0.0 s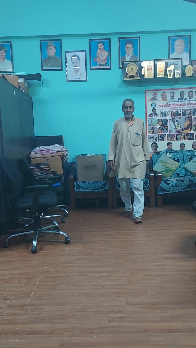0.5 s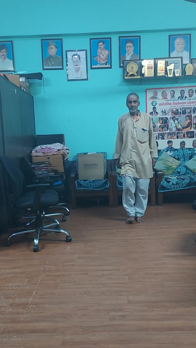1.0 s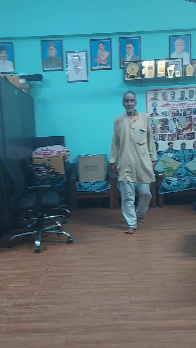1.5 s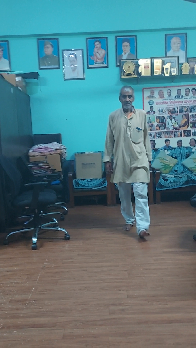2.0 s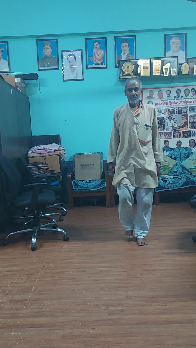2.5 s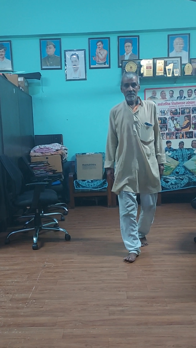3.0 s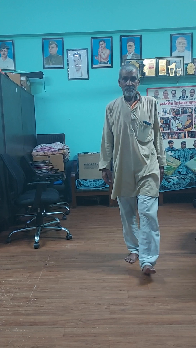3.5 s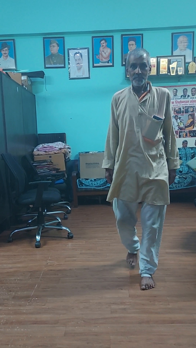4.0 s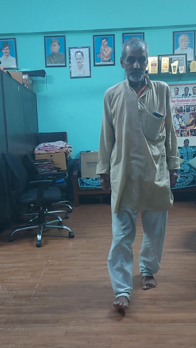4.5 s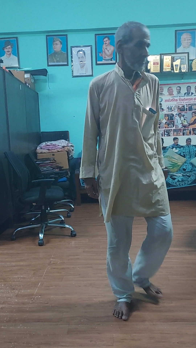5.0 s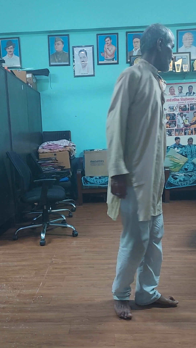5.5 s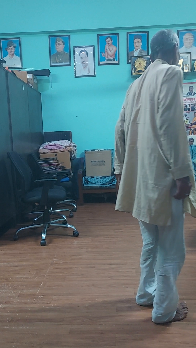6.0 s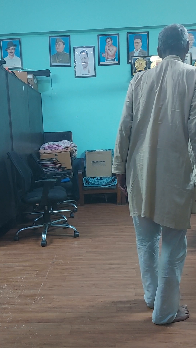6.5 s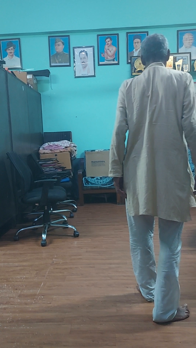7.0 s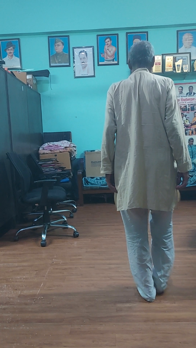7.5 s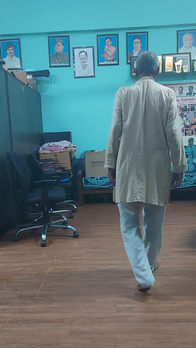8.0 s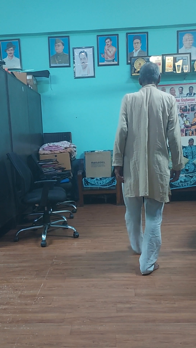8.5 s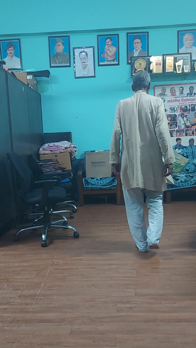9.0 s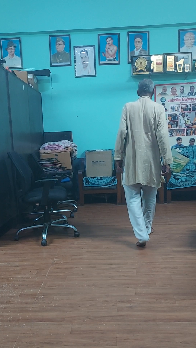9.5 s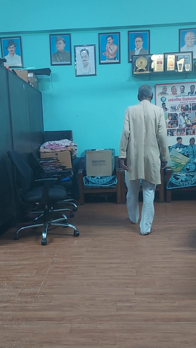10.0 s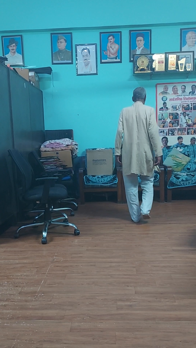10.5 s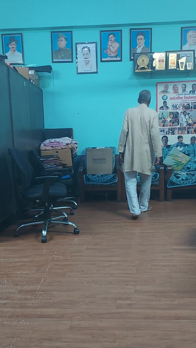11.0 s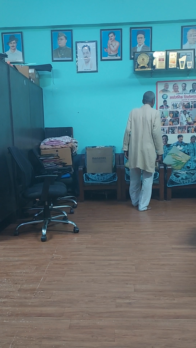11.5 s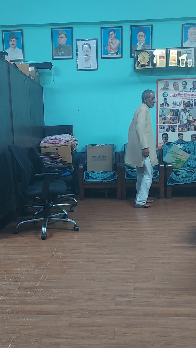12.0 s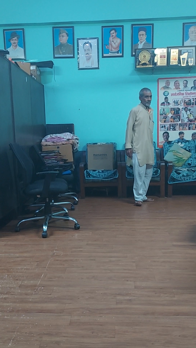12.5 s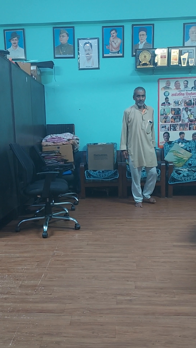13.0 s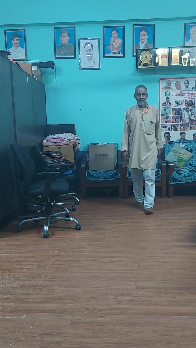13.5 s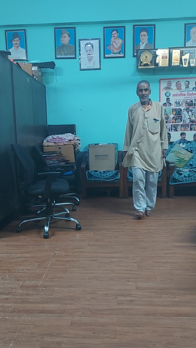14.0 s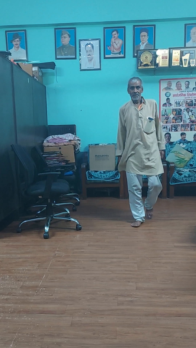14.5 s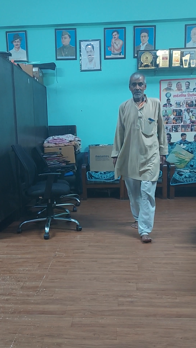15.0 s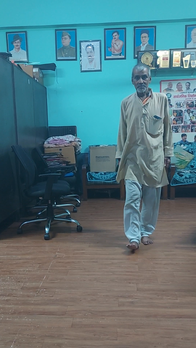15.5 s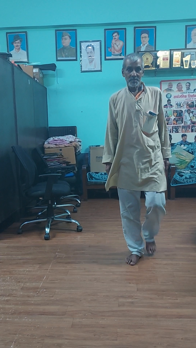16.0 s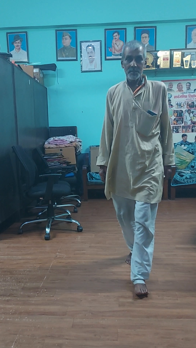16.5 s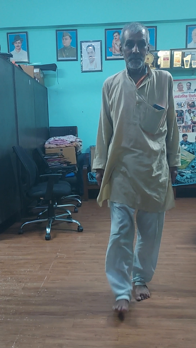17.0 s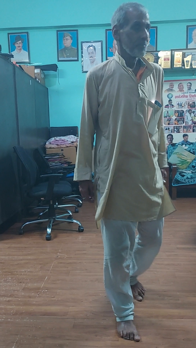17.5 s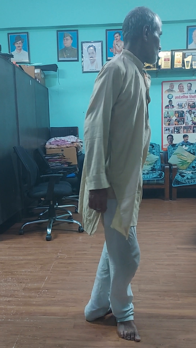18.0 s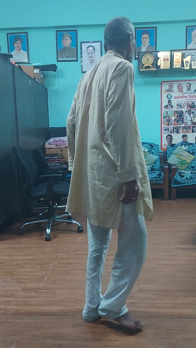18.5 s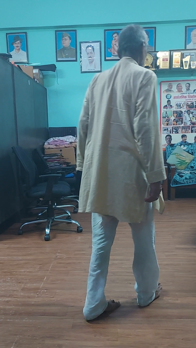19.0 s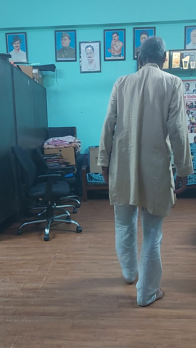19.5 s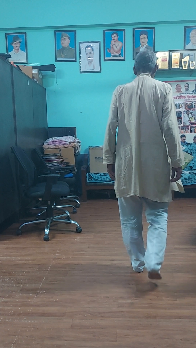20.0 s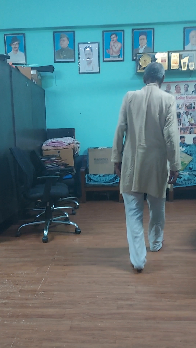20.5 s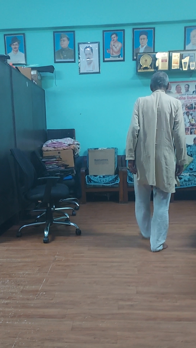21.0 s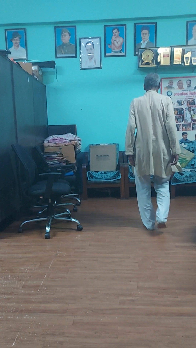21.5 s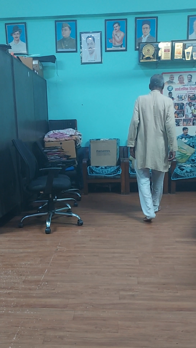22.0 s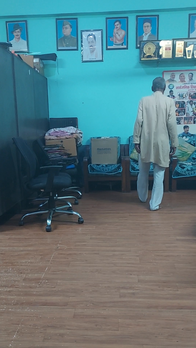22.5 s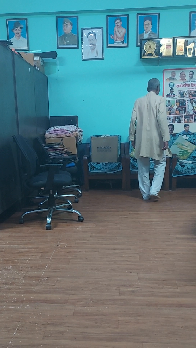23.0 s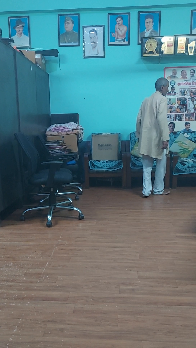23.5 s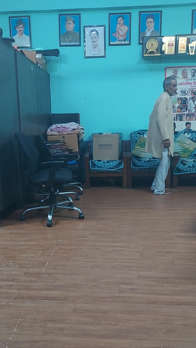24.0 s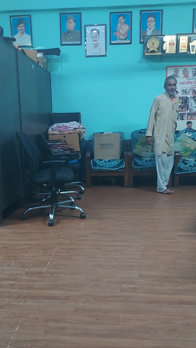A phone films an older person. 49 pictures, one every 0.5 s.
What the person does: Walking.
